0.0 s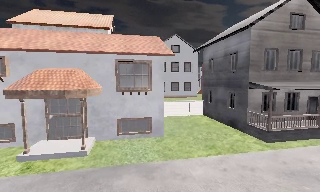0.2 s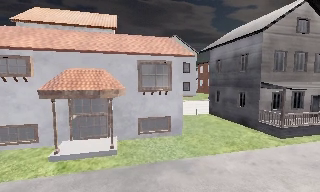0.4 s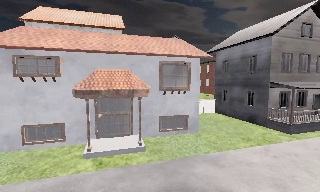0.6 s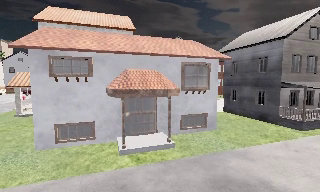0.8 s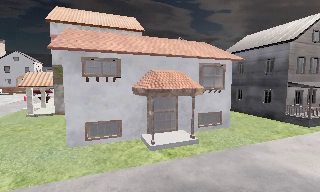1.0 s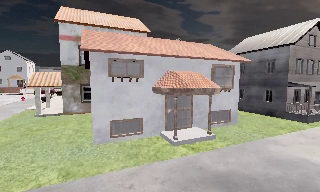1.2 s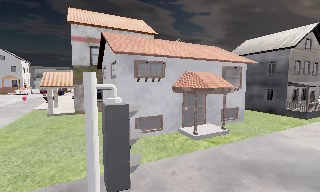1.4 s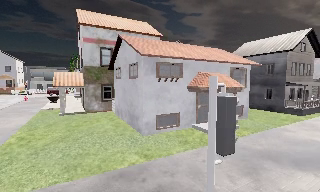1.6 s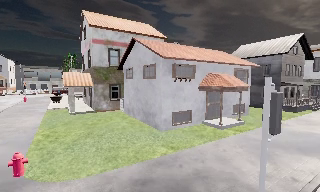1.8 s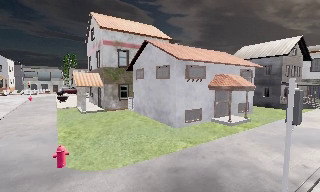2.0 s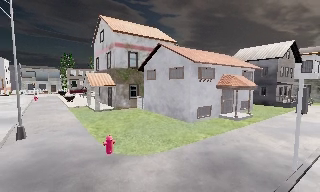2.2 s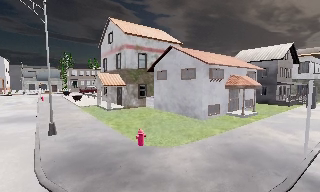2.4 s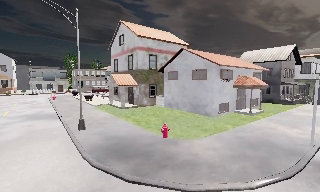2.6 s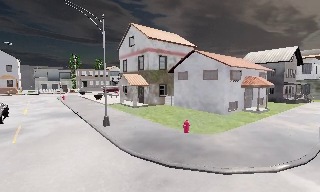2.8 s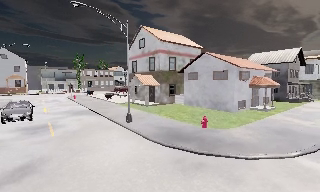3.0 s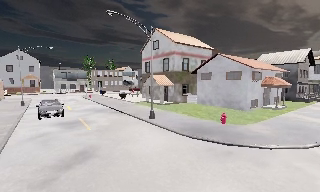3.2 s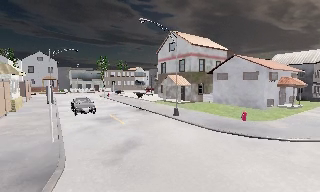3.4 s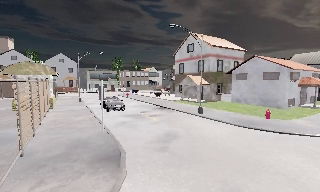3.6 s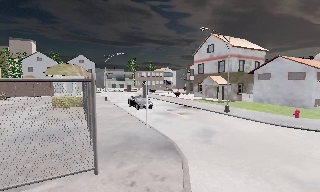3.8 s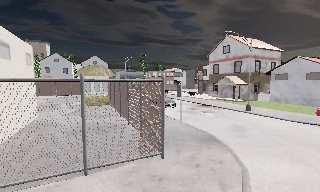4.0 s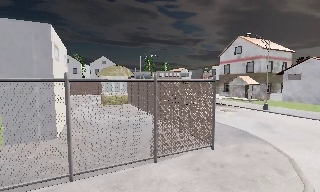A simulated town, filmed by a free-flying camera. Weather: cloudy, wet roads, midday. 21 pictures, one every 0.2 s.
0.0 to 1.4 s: The camera pans to its right, which is clockwise from overhead, by about 15 degrees. It travels to its left, about 11 m, so close, fixed things drift to the right.
1.4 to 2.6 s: The camera travels to its left and backward, about 10 m, so close, fixed things drift to the right.
2.6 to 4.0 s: The scene slides to the right, as the camera pans about 15 degrees to its left. It travels to its left and backward, about 14 m, so close, fixed things drift to the right.
The film runs forward here.
